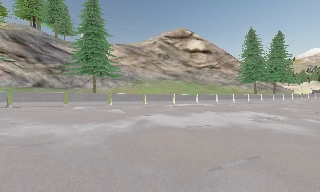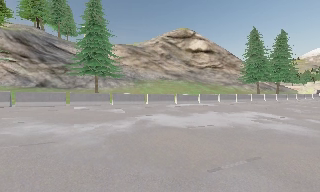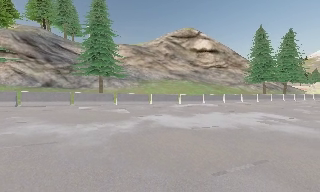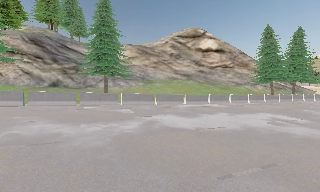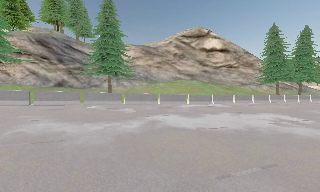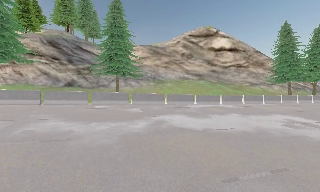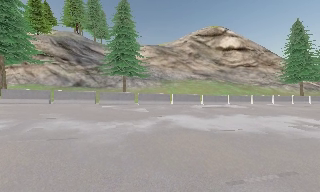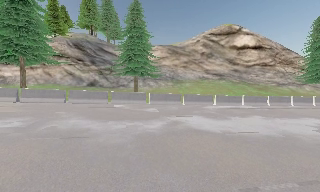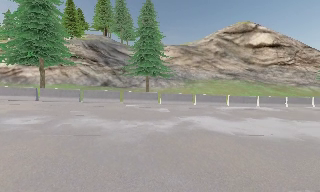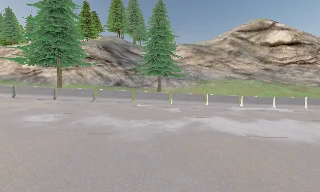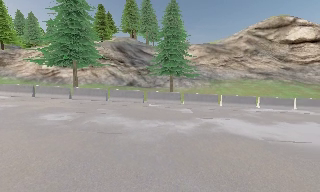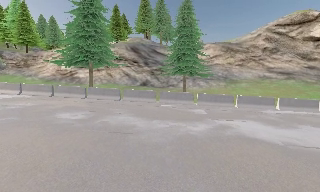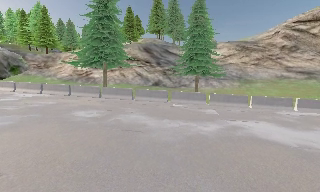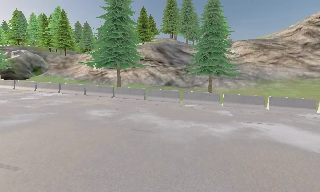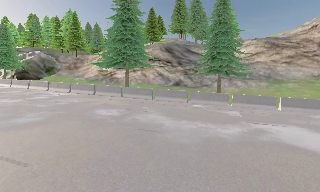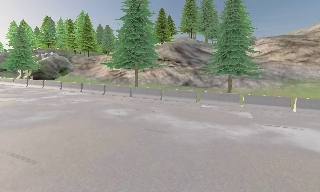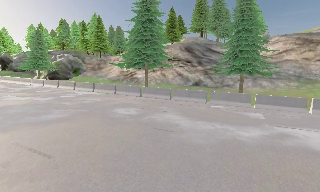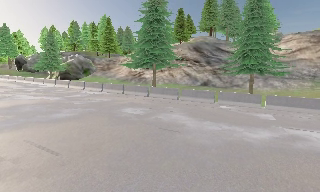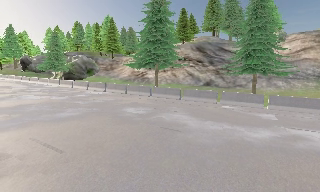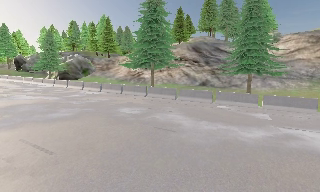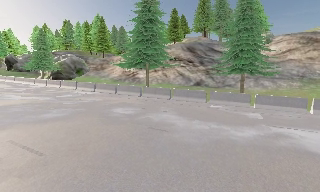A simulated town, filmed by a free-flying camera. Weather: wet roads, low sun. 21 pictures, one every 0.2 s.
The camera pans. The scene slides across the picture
to the right.
The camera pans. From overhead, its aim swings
counterclockwise.
0.0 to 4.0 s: The scene slides to the right, as the camera pans about 55 degrees to its left. It travels to its right, about 2 m.
The film runs backward here.
